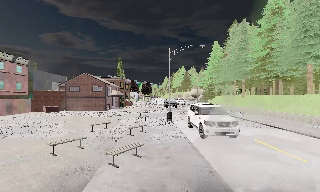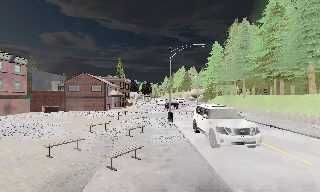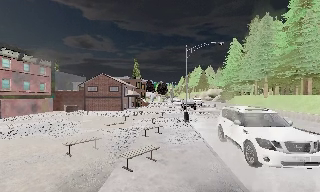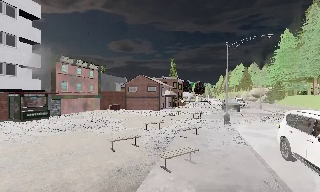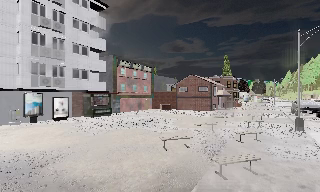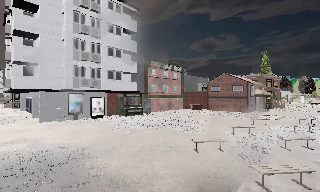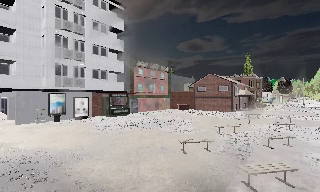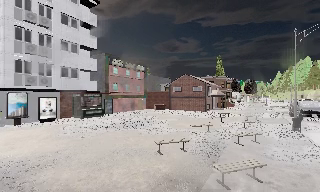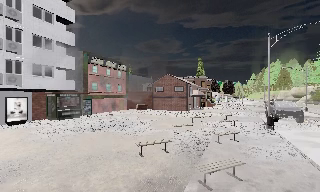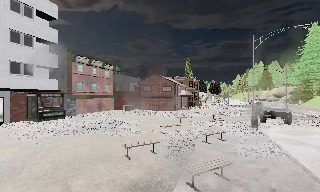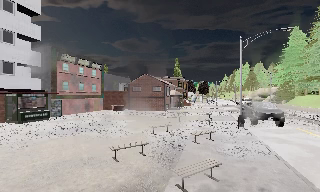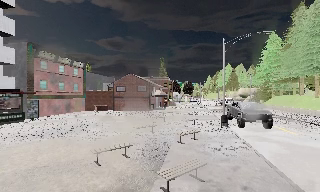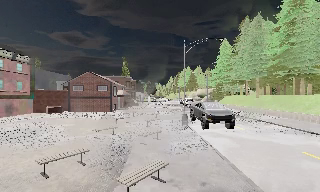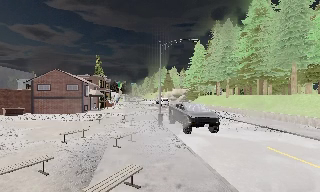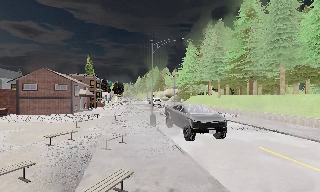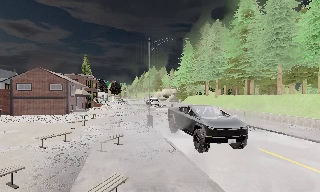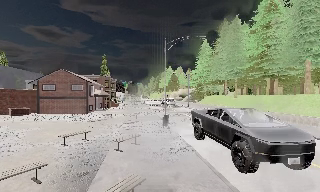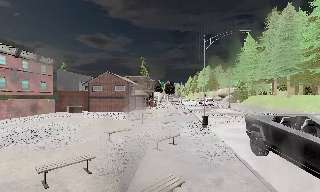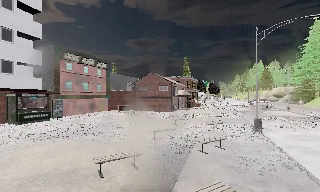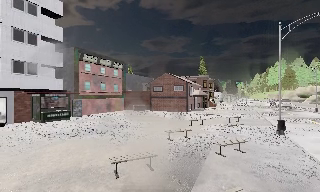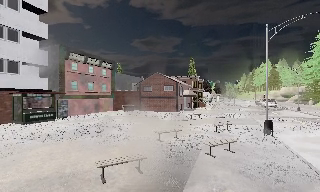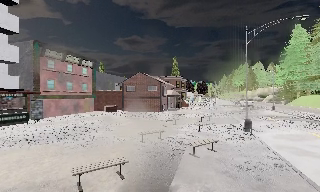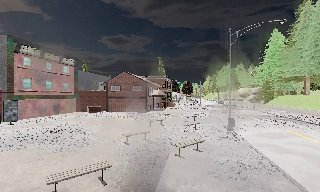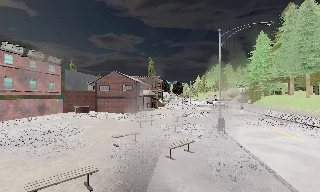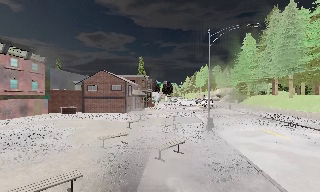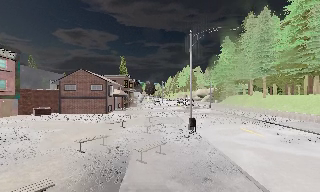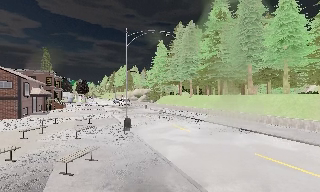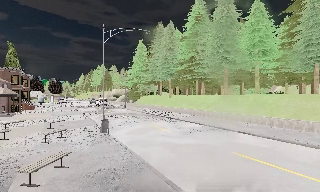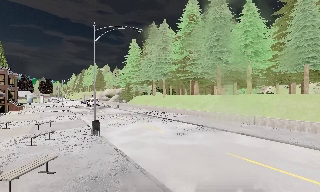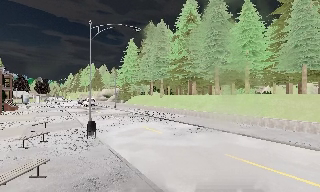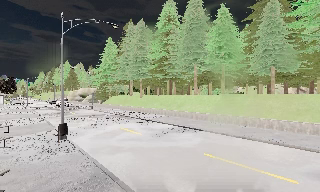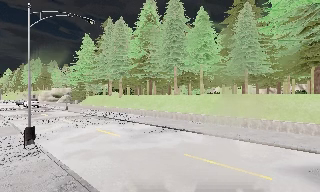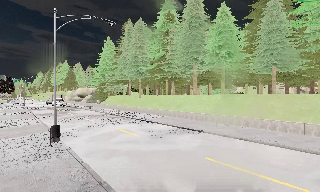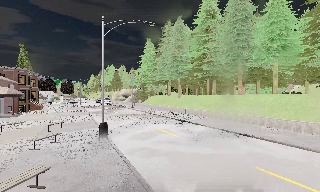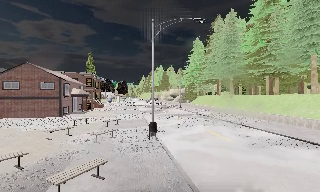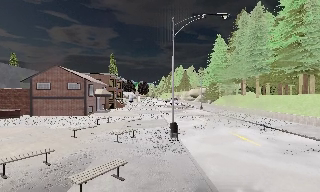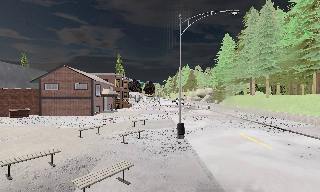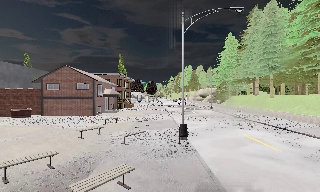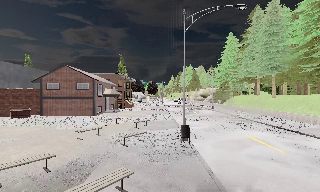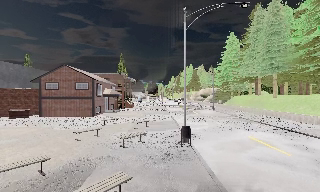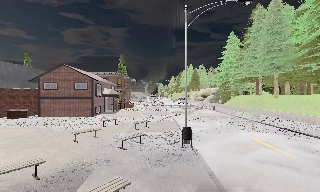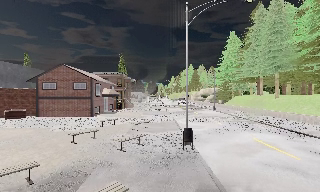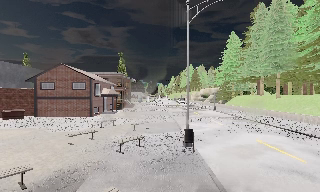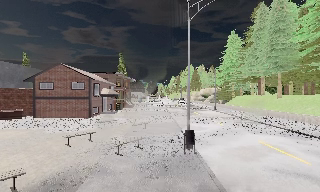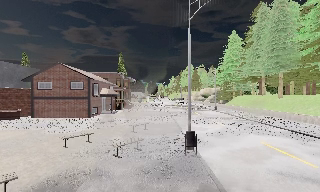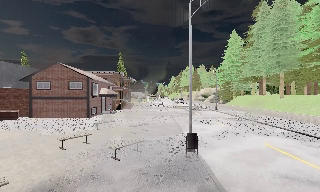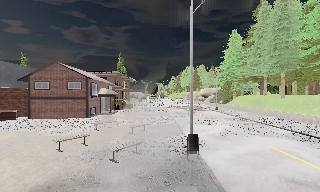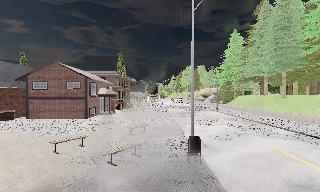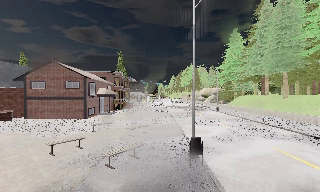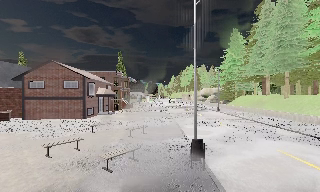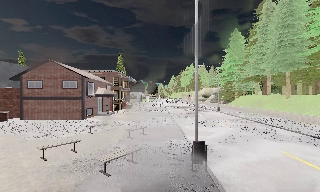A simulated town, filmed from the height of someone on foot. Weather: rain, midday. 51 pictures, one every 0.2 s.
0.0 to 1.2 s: The camera swings to its left by about 45 degrees, and the scene slides to the right. It travels forward, about 1 m.
1.2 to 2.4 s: The camera pans to its right, which is clockwise from overhead, by about 40 degrees. It travels forward, about 1 m.
2.4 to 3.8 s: The camera swings to its left by about 25 degrees, and the scene slides to the right. It travels forward, about 1 m, so what stands in front looms larger.
3.8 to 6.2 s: The camera swings to its right by about 75 degrees, and the scene slides to the left. It travels forward, about 2.5 m.
6.2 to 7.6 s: The camera pans to its left, which is counterclockwise from overhead, by about 50 degrees. It travels forward, about 1.5 m.
7.6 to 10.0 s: The camera travels forward, about 3 m, so what stands in front looms larger.
The film runs forward here.
